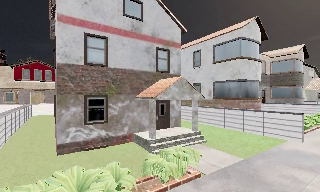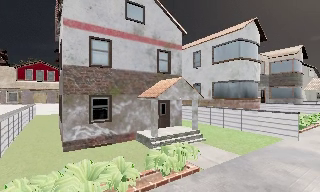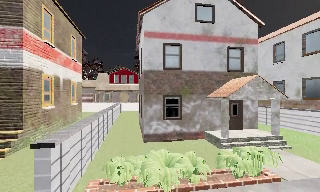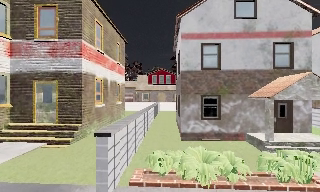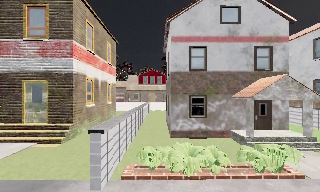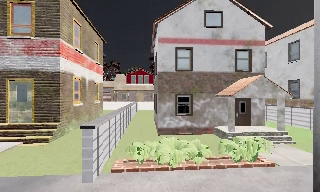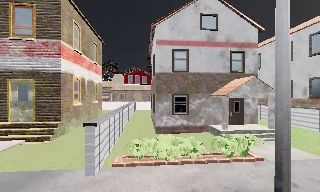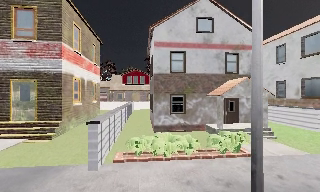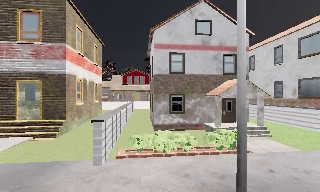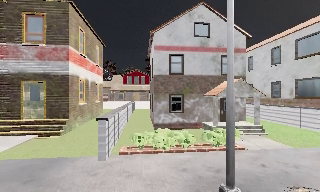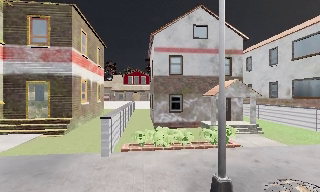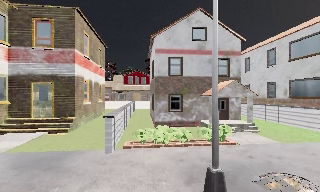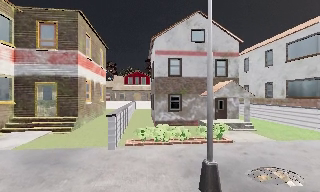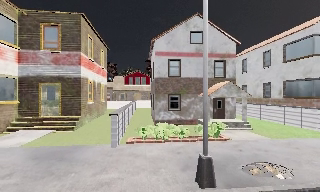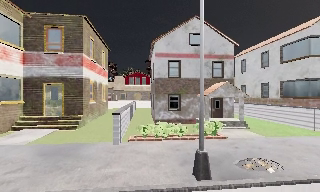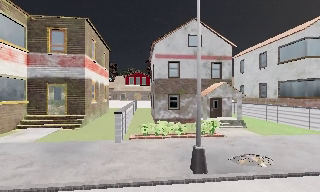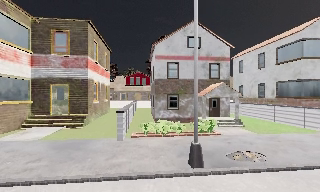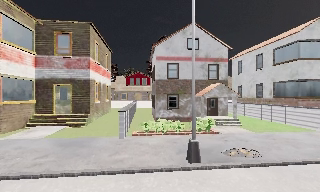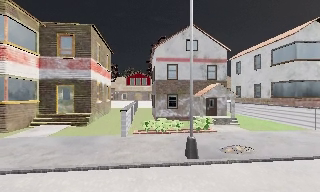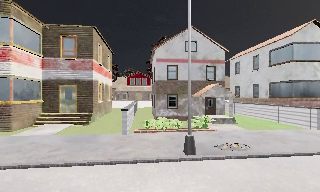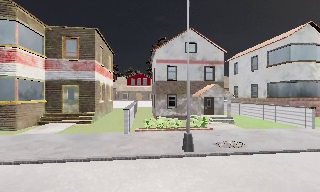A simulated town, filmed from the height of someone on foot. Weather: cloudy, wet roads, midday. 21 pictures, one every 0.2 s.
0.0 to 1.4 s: The camera pans to its left, which is counterclockwise from overhead, by about 30 degrees. It travels backward, about 2.5 m, so what stands in front gets smaller.
1.4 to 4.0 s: The camera travels backward, about 4.5 m, so what stands in front gets smaller.
The film runs backward here.
